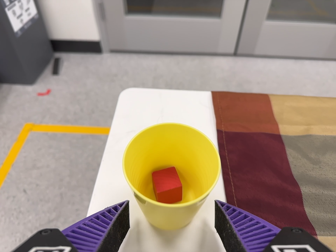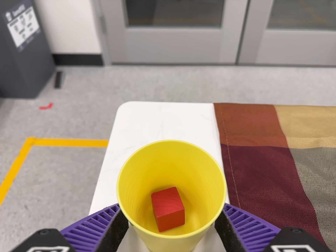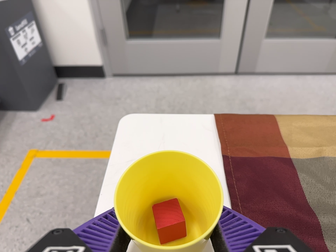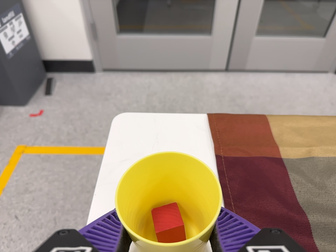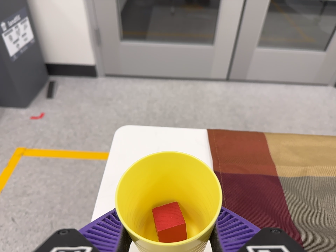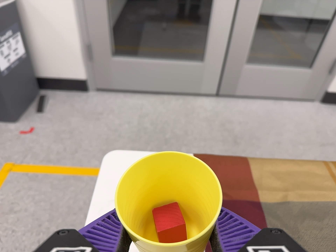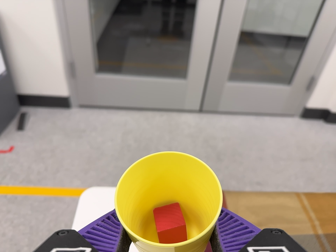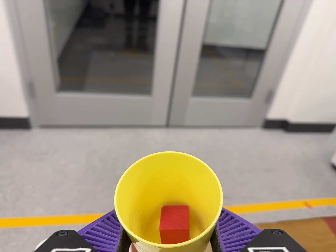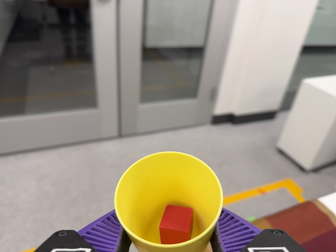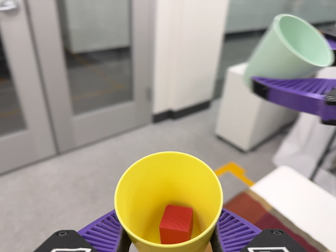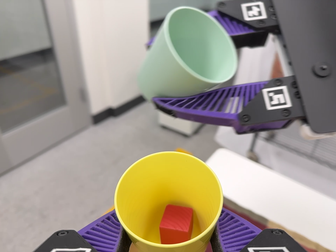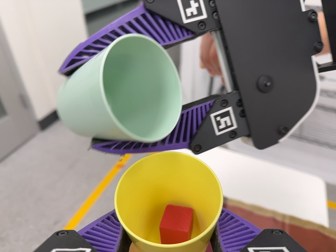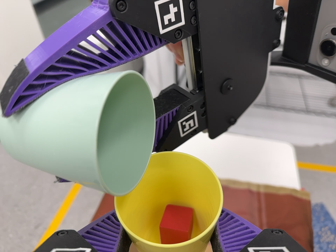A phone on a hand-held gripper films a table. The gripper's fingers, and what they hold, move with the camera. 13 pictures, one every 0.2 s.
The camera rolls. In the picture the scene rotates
counterclockwise.
The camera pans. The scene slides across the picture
to the left.
0.0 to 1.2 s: The camera travels toward the top of its view, about 9 cm, so close, fixed things drift downward. Its aim tips toward the top of its view by about 10 degrees, and the scene shifts downward.
1.2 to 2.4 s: The scene slides to the left, as the camera pans about 55 degrees to its right. It travels toward the top of its view and to its right, about 24 cm, so close, fixed things drift downward. It rolls about its line of sight by about 50 degrees, and the scene rotates counterclockwise.
The film runs backward here.
